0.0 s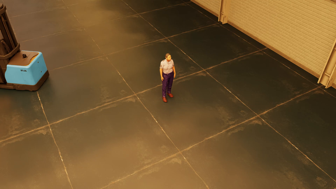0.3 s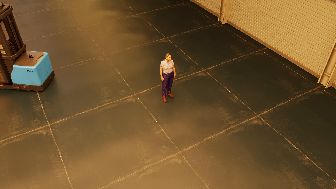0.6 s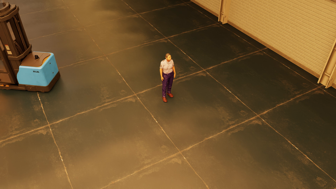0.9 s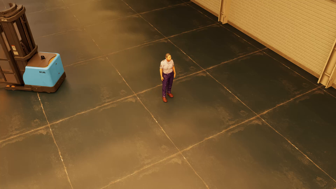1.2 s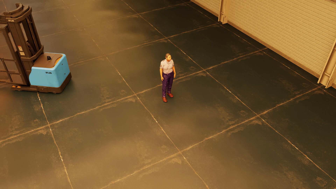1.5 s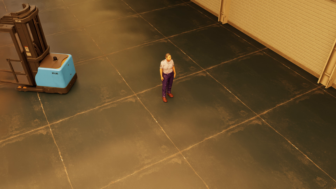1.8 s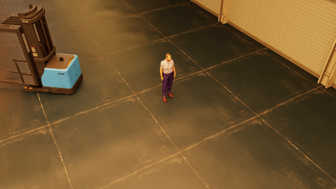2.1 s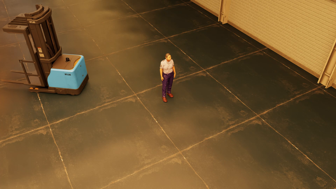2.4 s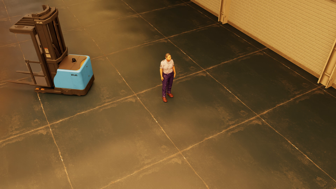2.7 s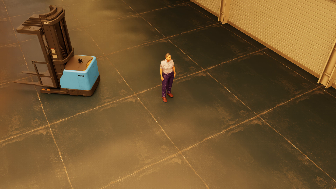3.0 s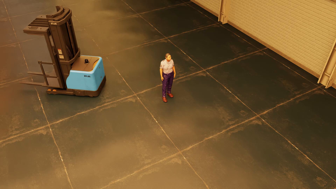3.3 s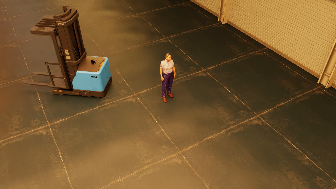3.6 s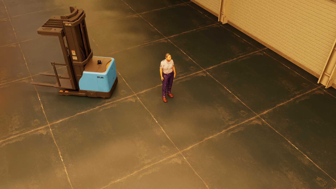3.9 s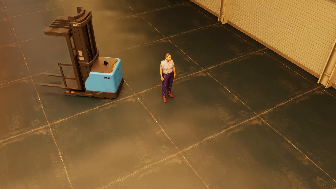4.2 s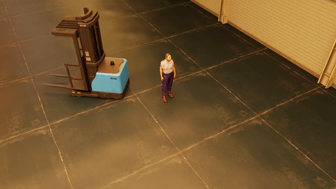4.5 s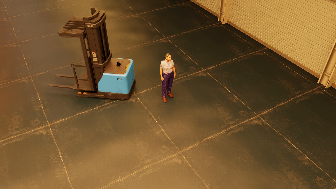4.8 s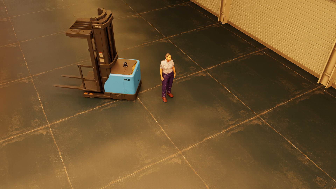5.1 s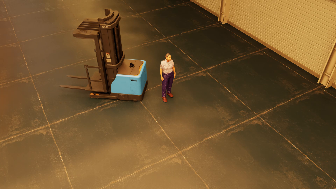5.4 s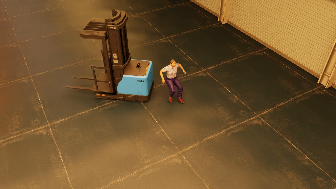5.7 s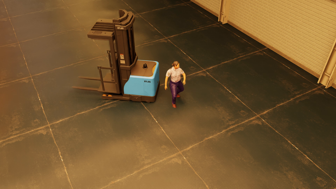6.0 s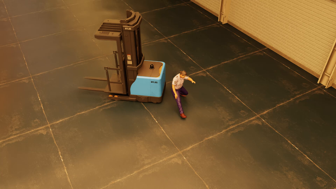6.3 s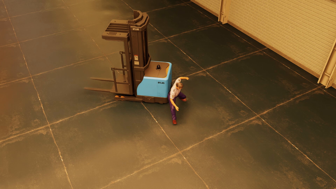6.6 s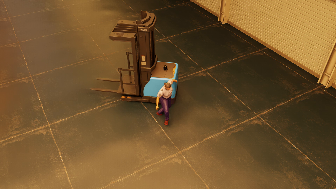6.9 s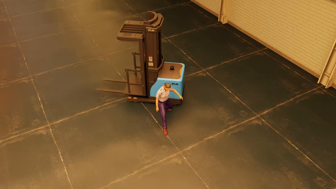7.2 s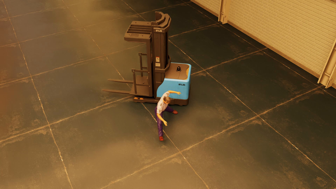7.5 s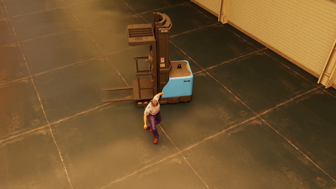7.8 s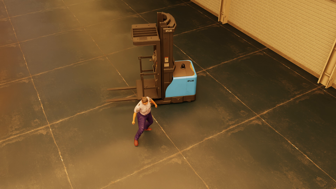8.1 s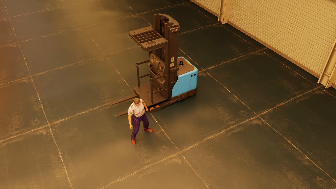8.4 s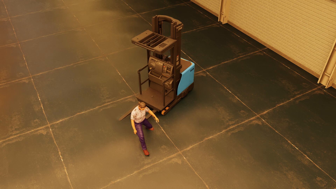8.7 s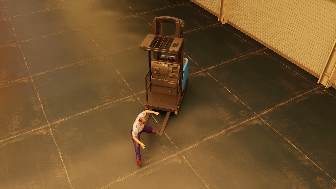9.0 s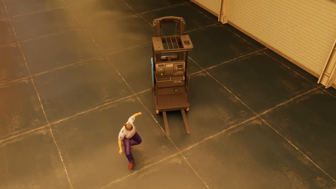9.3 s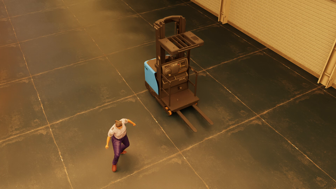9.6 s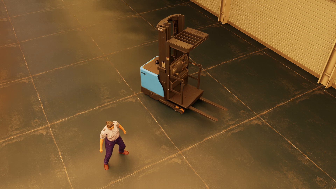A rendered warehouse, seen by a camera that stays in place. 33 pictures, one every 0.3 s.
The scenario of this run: Near miss between a forklift and a person.
